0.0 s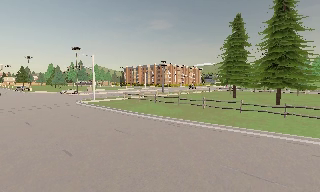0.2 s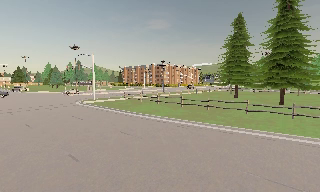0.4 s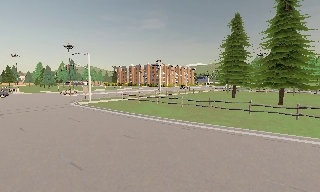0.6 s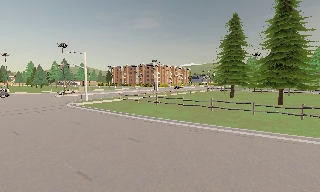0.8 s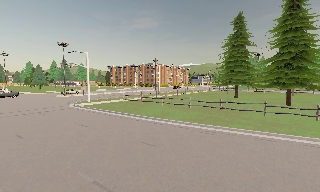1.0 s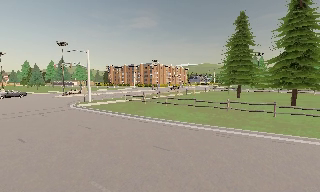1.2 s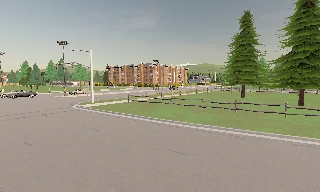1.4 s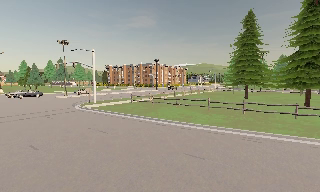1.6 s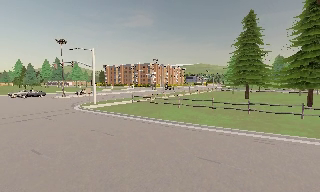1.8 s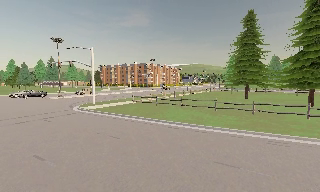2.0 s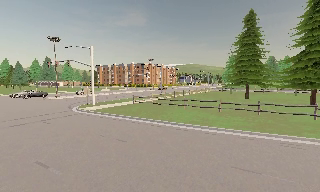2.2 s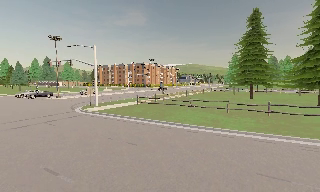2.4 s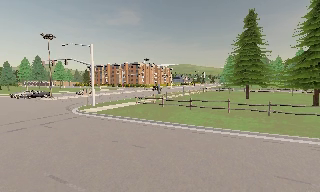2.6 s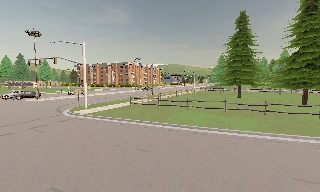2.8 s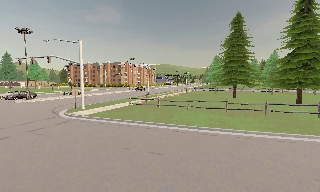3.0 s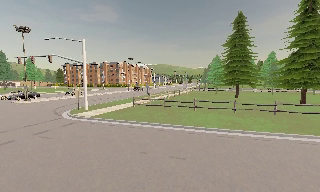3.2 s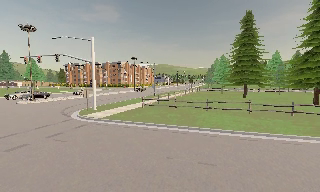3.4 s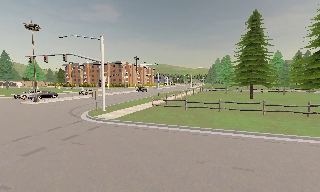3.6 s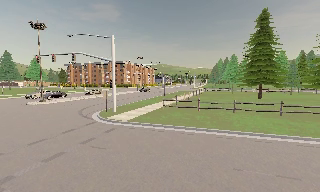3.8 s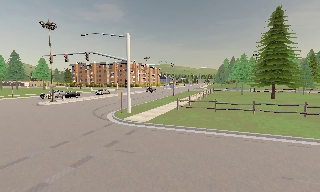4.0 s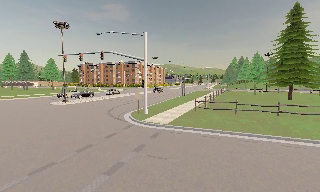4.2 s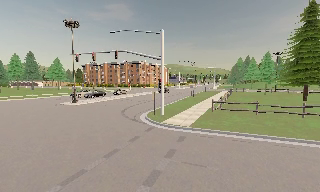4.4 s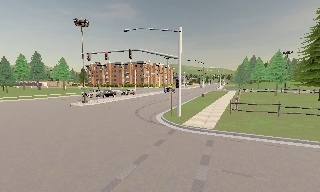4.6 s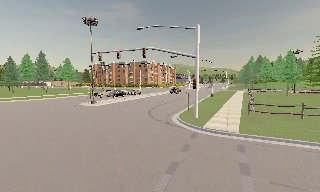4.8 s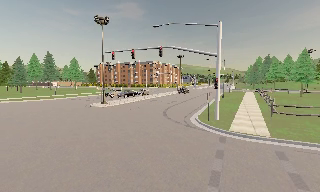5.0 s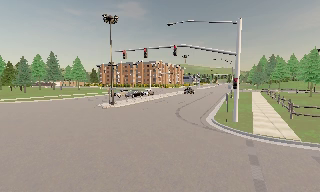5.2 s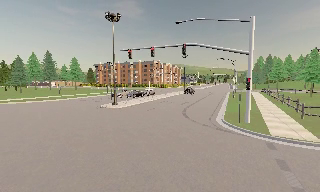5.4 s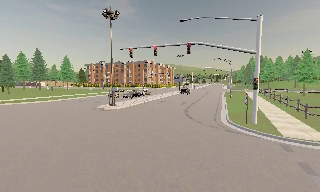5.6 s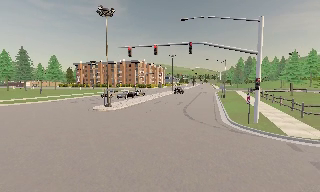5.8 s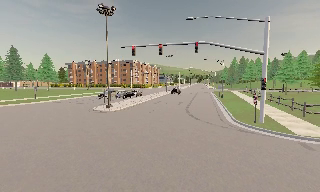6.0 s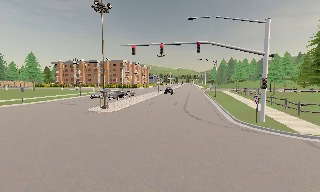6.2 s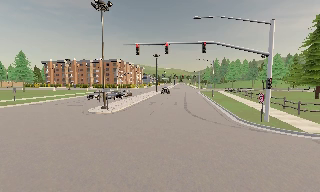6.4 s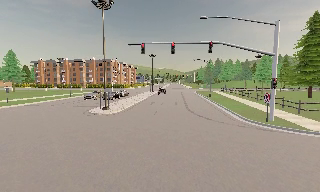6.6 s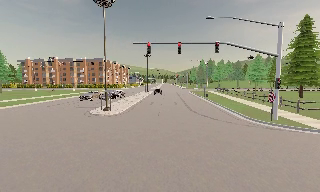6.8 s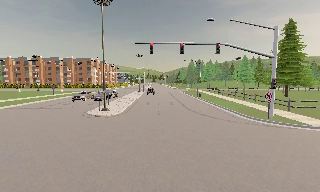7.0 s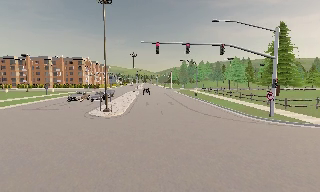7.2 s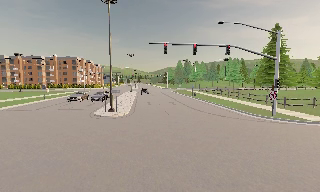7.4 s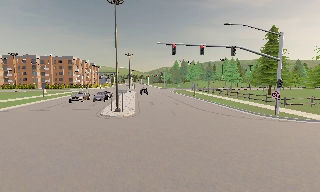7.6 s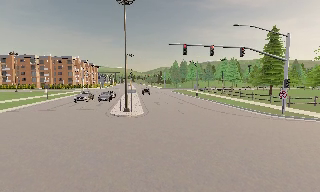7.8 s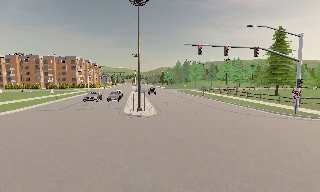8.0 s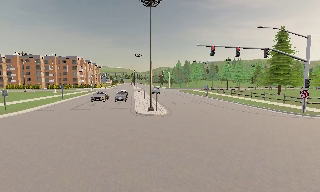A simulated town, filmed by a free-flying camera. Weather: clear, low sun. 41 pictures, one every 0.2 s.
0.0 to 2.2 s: The camera pans to its right, which is clockwise from overhead, by about 10 degrees. It travels to its left and forward, about 10 m, so close, fixed things drift to the right.
2.2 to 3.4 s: The camera pans to its right, which is clockwise from overhead, by about 10 degrees. It travels to its left, about 6 m, so close, fixed things drift to the right.
3.4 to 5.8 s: The camera travels to its left and forward, about 16 m, so close, fixed things drift to the right.
5.8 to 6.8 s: The camera pans to its right, which is clockwise from overhead, by about 15 degrees. It travels to its left, about 6 m.
6.8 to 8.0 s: The camera travels to its left, about 7 m, so close, fixed things drift to the right.
The film runs backward here.
